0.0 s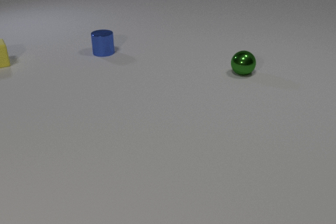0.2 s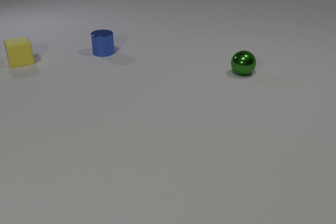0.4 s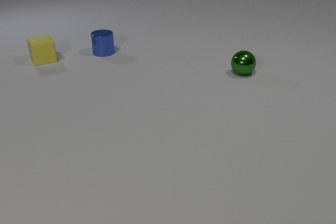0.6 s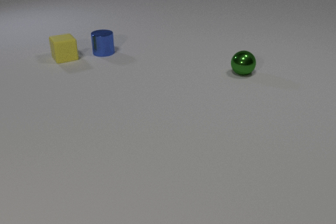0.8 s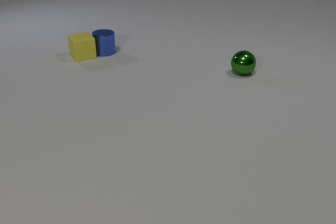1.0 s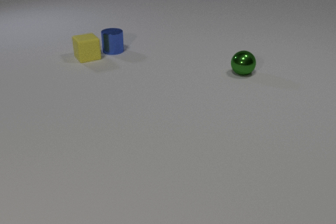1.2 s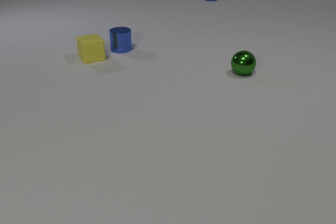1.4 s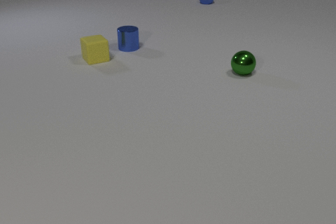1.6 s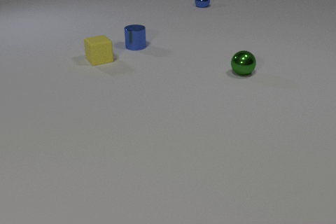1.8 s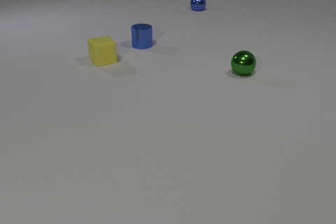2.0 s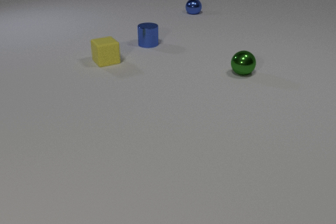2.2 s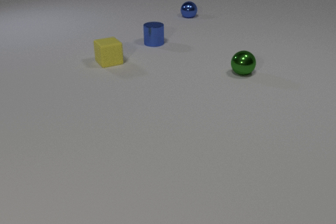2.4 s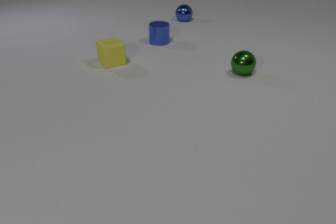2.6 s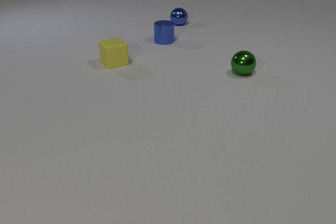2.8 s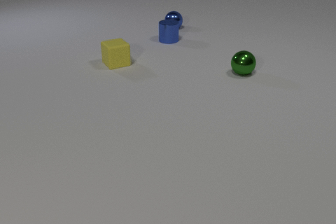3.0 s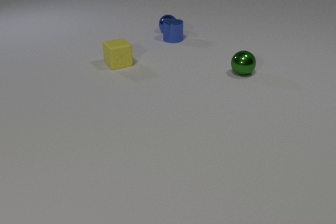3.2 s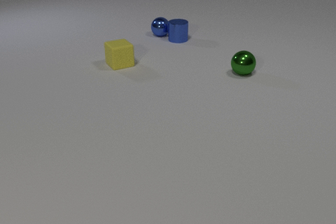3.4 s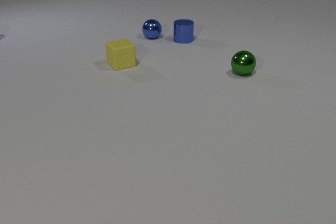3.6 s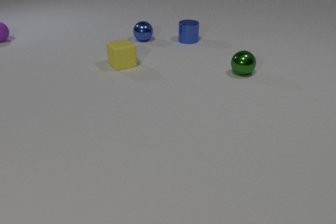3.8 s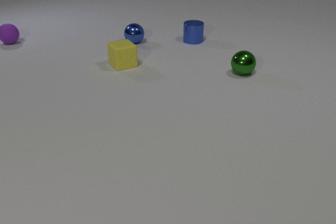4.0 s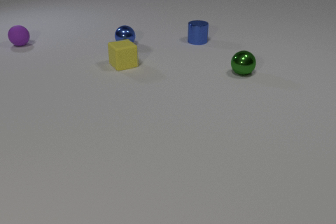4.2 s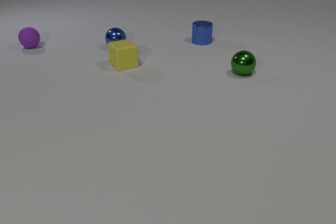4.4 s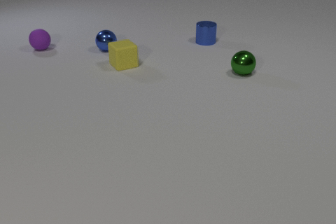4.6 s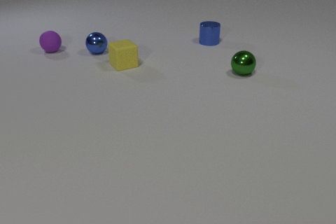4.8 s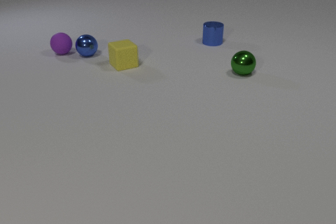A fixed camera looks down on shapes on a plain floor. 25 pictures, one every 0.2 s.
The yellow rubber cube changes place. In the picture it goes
to the right.
The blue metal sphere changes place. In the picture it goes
toward the camera.
0.0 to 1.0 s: The yellow rubber cube slides to the right. The blue metal cylinder slides to the right. The yellow rubber cube and the blue metal cylinder collide.
1.0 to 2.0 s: The yellow rubber cube slides to the right and toward the camera. The blue metal cylinder slides to the right and away from the camera. The blue metal sphere comes in at the top edge, rolls toward the camera.
2.0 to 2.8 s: The yellow rubber cube slides to the right and toward the camera. The blue metal cylinder slides to the right and away from the camera. The blue metal sphere rolls toward the camera.
2.8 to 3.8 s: The yellow rubber cube slides to the right. The blue metal cylinder slides to the right. The blue metal sphere rolls toward the camera and to the left. The purple rubber sphere comes in at the left edge, rolls toward the camera and to the right. The blue metal cylinder and the blue metal sphere collide.
3.8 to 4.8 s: The blue metal cylinder slides to the right. The blue metal sphere rolls to the left and toward the camera. The purple rubber sphere rolls to the right and toward the camera.
How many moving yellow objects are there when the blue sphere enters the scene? 1.
What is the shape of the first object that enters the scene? cube.
How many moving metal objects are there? 2.
